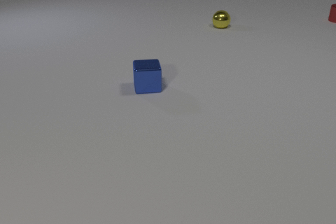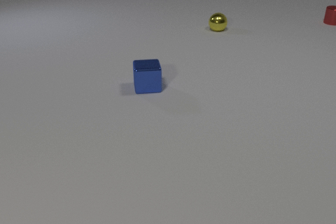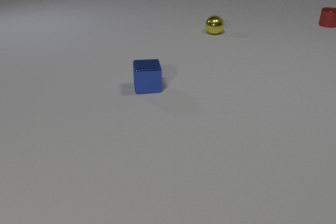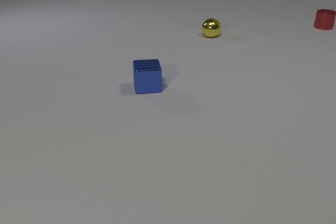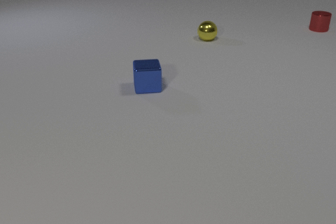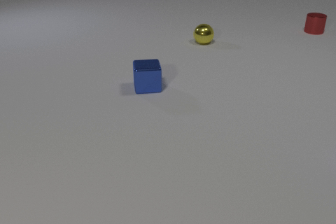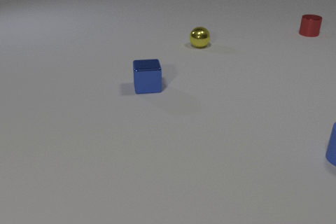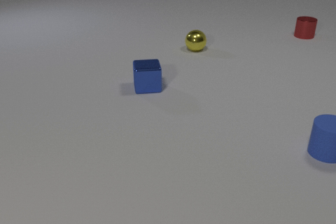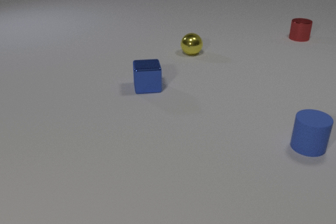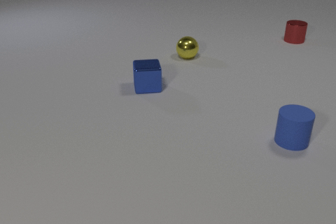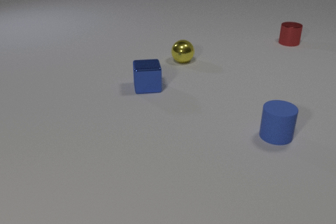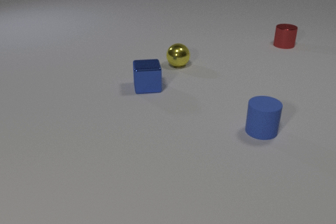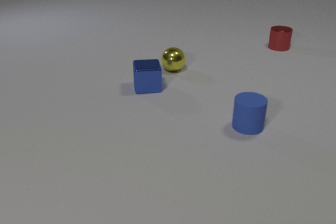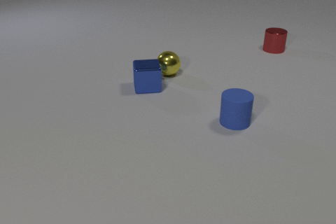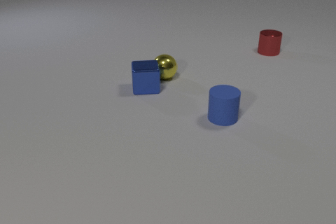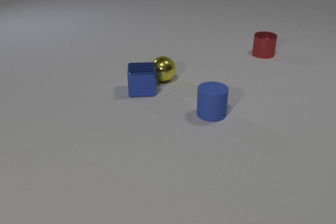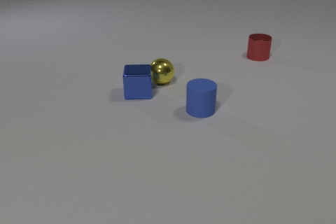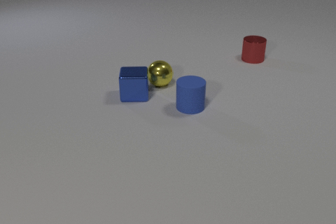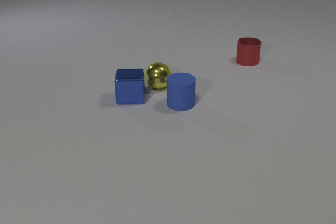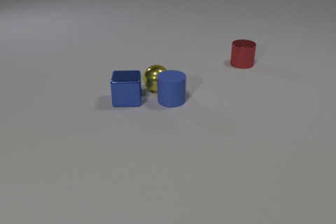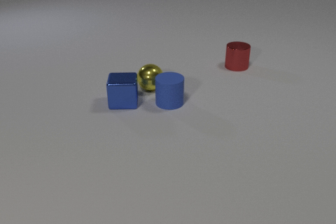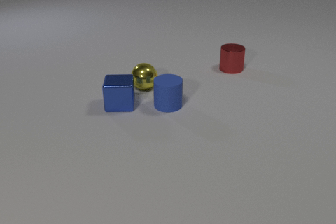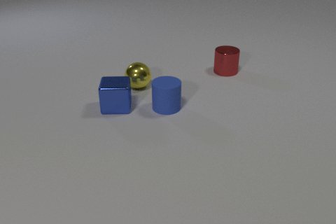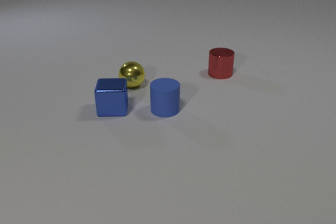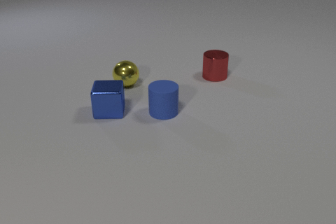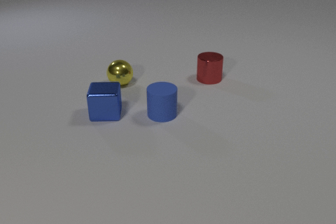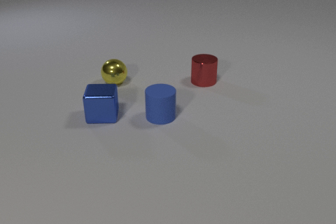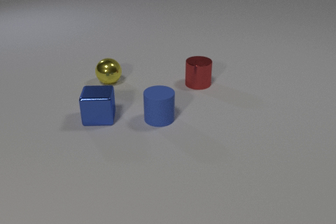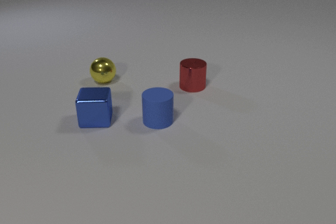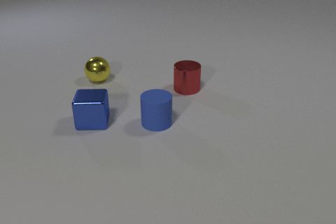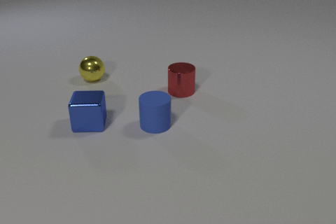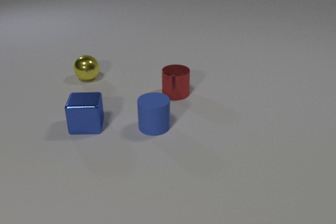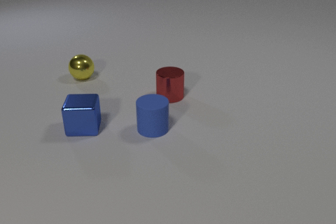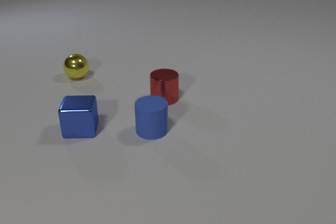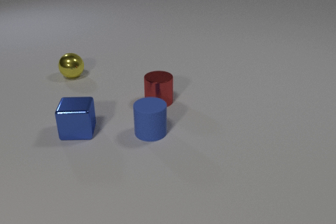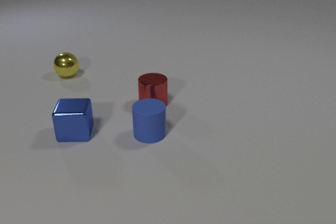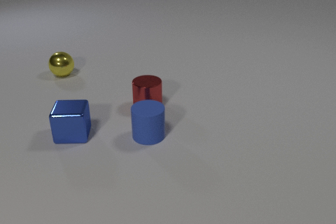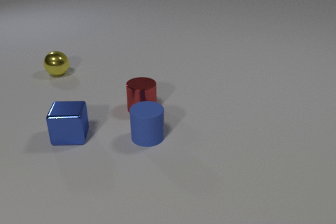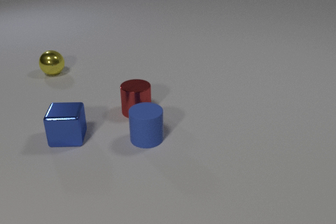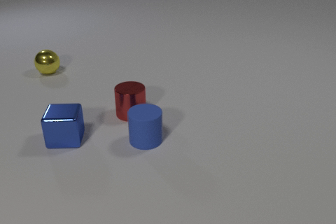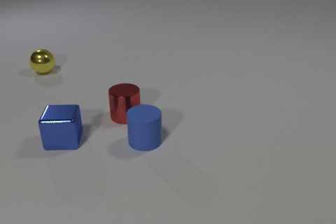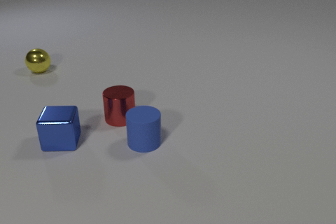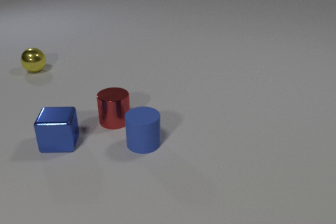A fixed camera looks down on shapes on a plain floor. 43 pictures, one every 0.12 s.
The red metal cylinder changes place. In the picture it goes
toward the camera.
The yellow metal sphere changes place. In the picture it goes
to the left.
0.00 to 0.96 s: The yellow metal sphere rolls toward the camera. The blue rubber cylinder comes in at the right edge, slides to the left. The red metal cylinder slides toward the camera and to the left.
0.96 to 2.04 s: The yellow metal sphere rolls toward the camera. The blue metal cube slides toward the camera and to the left. The blue rubber cylinder slides to the left and away from the camera. The red metal cylinder slides toward the camera and to the left. The yellow metal sphere and the blue metal cube collide.
2.04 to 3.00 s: The yellow metal sphere rolls to the left. The blue metal cube slides toward the camera and to the left. The blue rubber cylinder slides to the left and toward the camera. The red metal cylinder slides toward the camera and to the left. The yellow metal sphere and the blue rubber cylinder collide.
3.00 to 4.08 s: The yellow metal sphere rolls to the left and away from the camera. The blue metal cube slides toward the camera and to the left. The blue rubber cylinder slides toward the camera. The red metal cylinder slides toward the camera and to the left.
4.08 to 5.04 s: The yellow metal sphere rolls to the left and away from the camera. The blue metal cube slides to the left and toward the camera. The blue rubber cylinder slides toward the camera. The red metal cylinder slides to the left and toward the camera.
How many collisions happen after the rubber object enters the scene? 2.
What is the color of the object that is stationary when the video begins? blue.
Are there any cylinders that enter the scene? yes.
